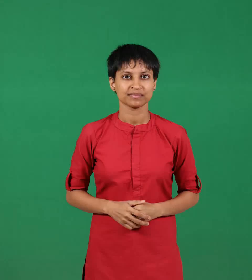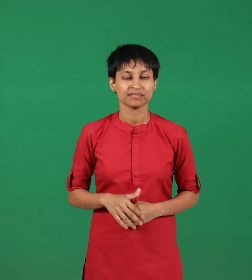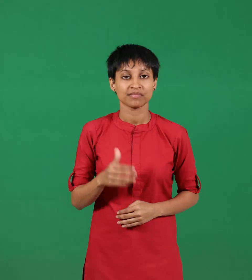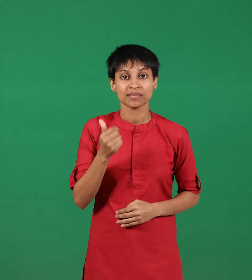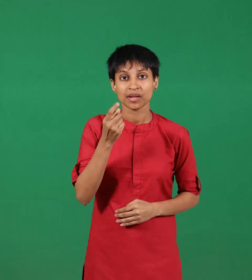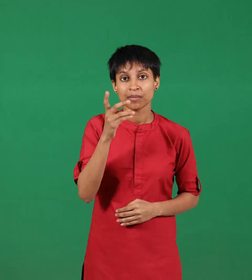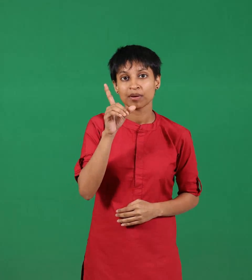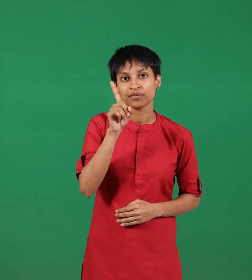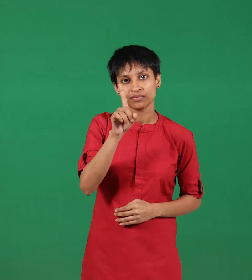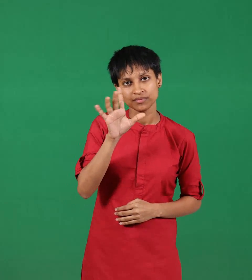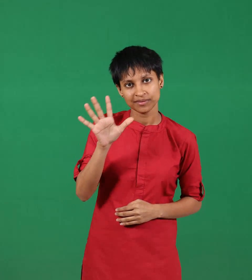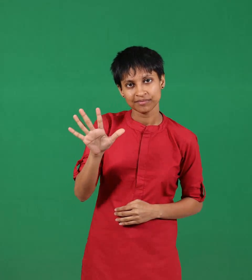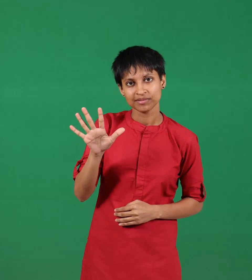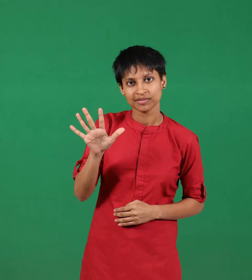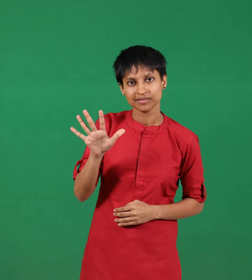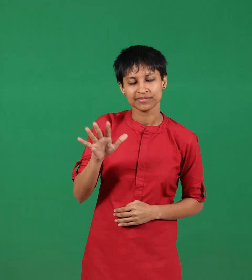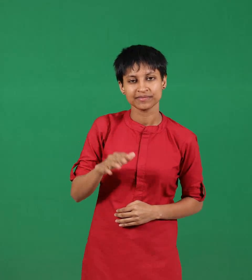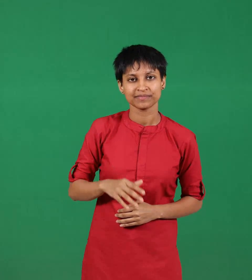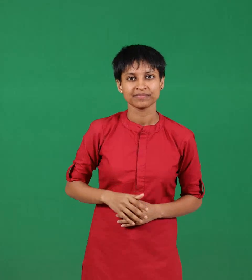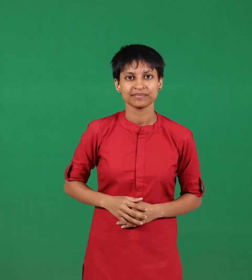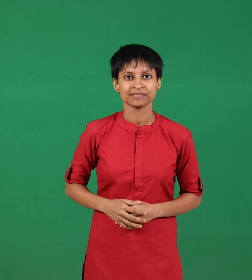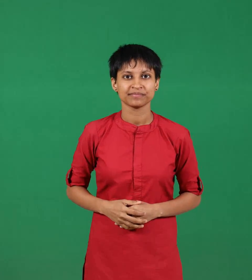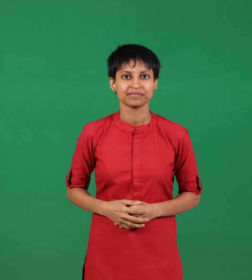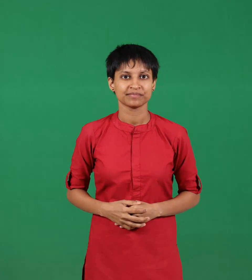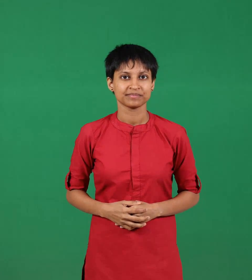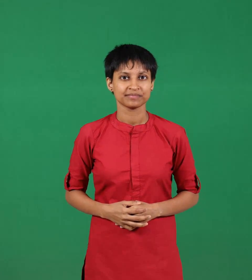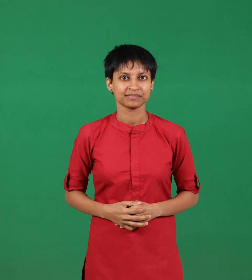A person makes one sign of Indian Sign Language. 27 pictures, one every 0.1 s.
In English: fifteen
